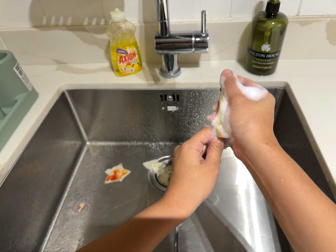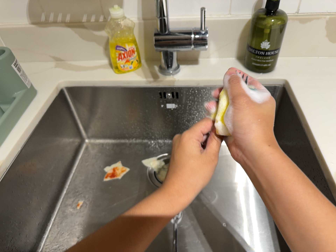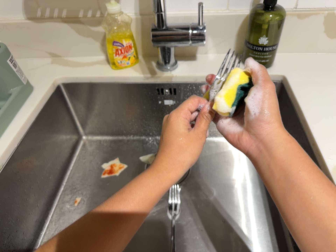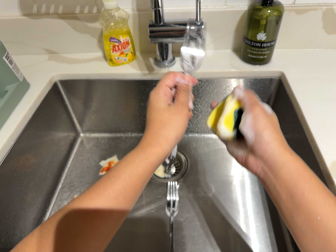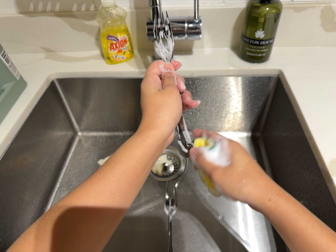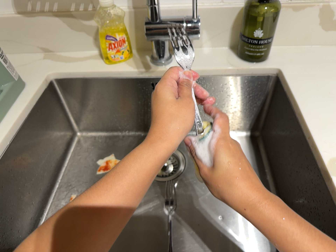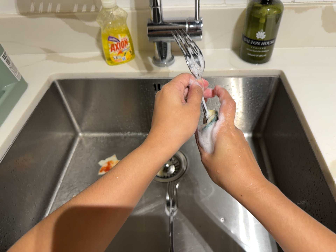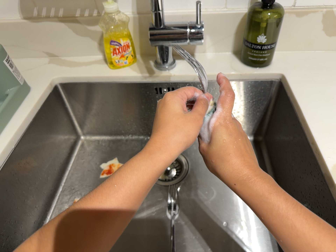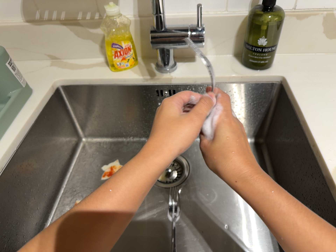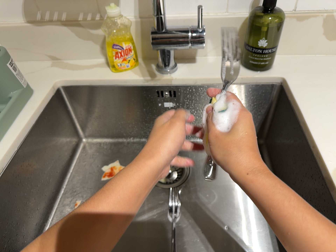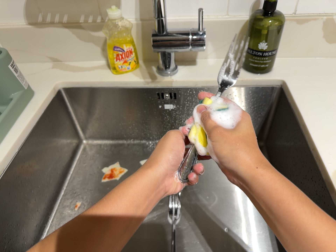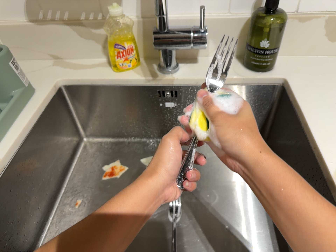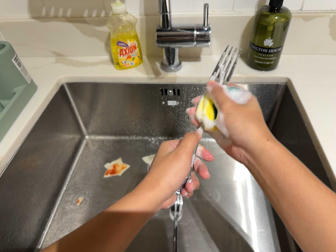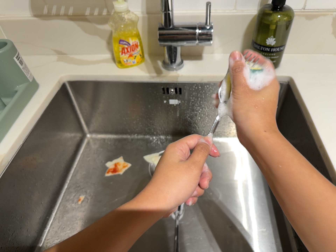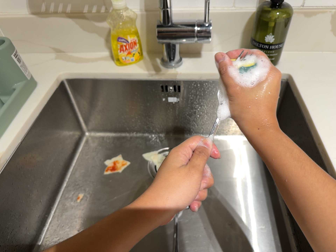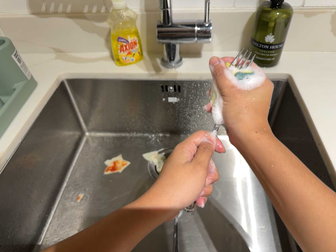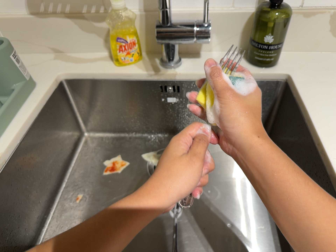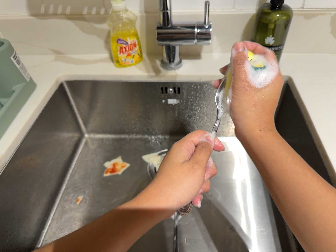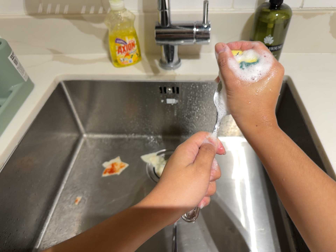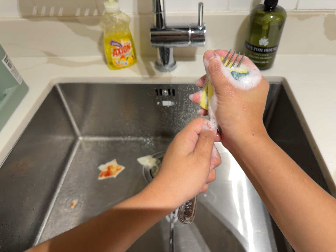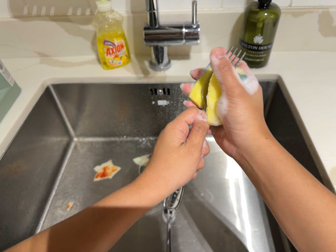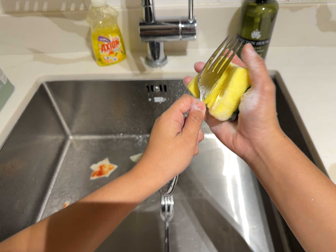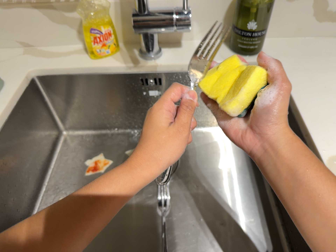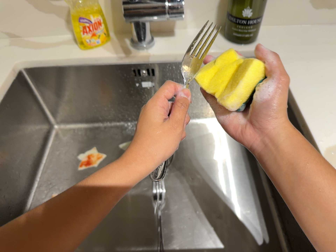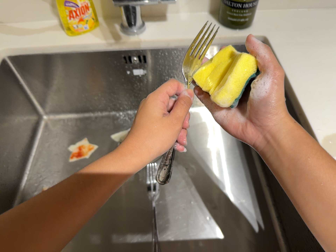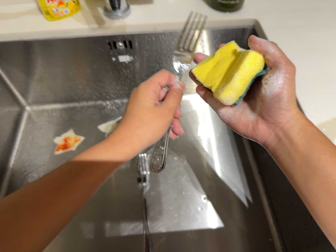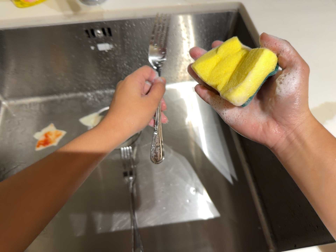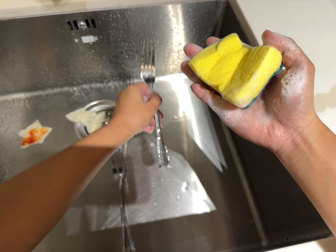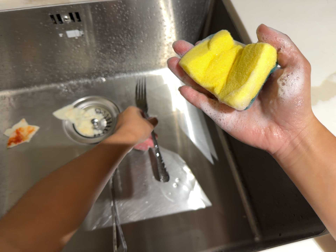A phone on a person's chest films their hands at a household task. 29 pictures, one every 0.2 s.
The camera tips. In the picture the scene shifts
upward.
0.0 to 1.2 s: The camera shifts only a little, or ends up much as it began.
1.2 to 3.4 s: The camera keeps its place and its aim.
3.4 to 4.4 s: The camera shifts only a little, or ends up much as it began.
4.4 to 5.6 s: The camera swings to its right by about 10 degrees, and the scene slides to the left. It travels forward, about 10 cm, so what stands in front looms larger. Its aim tips toward the bottom of its view by about 15 degrees, and the scene shifts upward.
The film runs backward here.
